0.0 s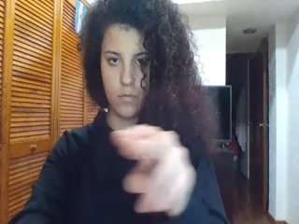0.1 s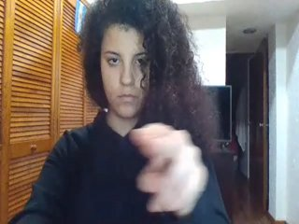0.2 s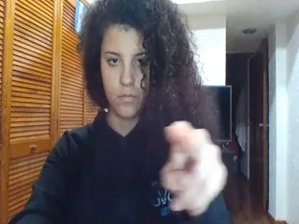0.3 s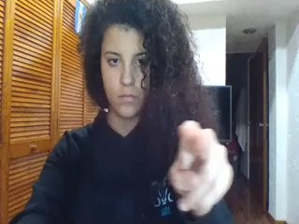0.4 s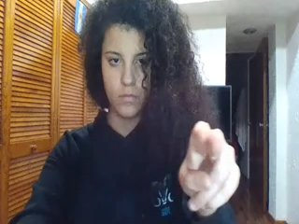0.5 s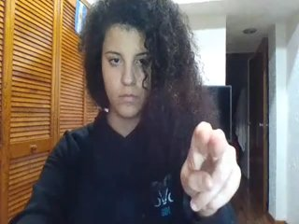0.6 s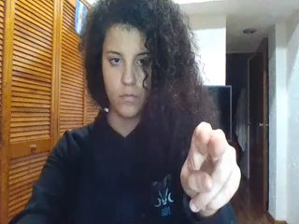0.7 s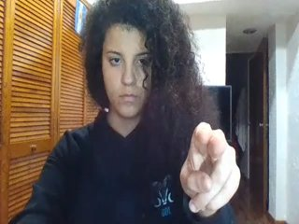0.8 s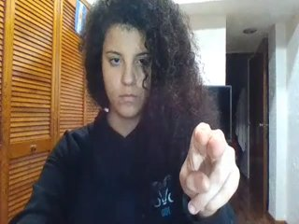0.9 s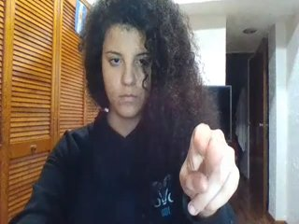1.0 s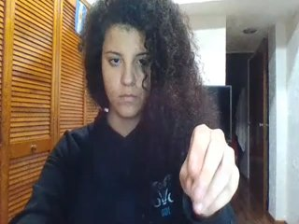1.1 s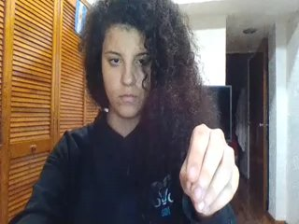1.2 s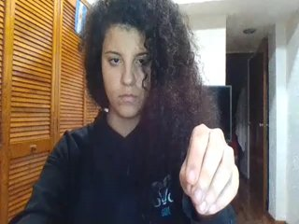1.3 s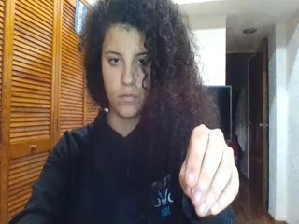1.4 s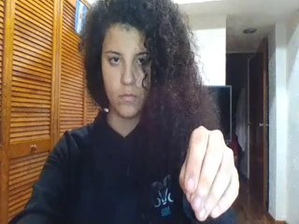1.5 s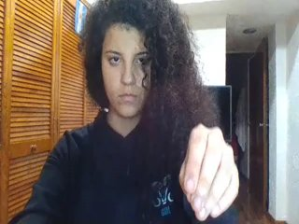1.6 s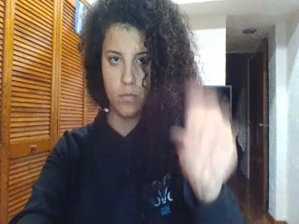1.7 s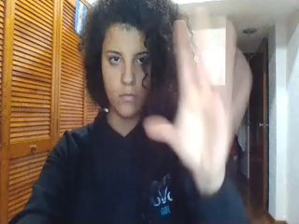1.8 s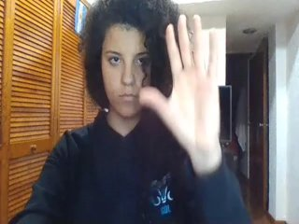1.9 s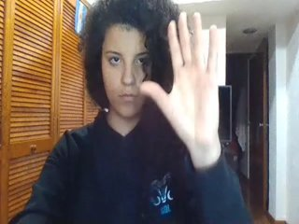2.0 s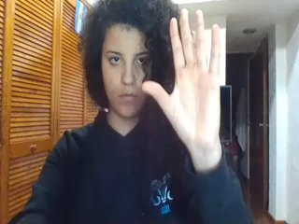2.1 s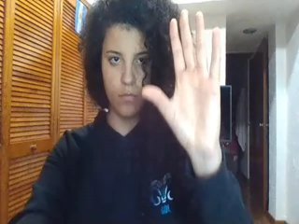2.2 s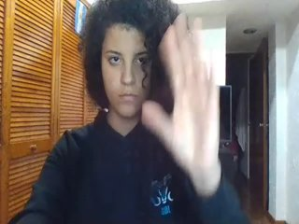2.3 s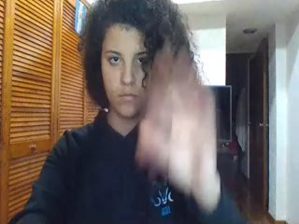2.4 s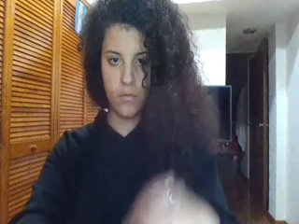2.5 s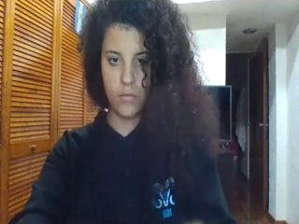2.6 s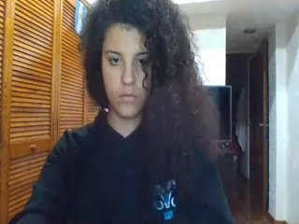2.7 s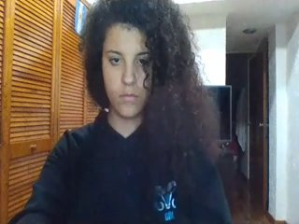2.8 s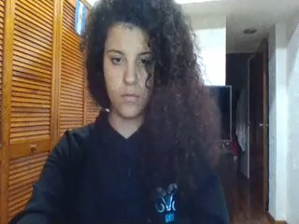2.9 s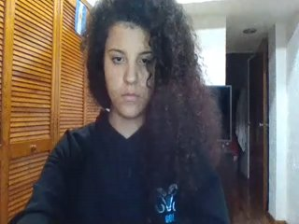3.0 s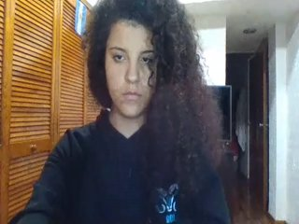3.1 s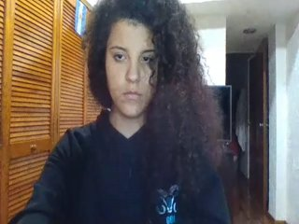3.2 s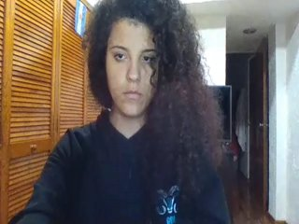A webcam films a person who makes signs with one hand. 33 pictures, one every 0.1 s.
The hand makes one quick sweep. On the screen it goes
upward.
0.0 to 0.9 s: Pointing with two fingers.
1.0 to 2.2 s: On the screen the hand sweeps upward. The name of the sign: Throw up.
2.3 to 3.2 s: Non-gesture.
